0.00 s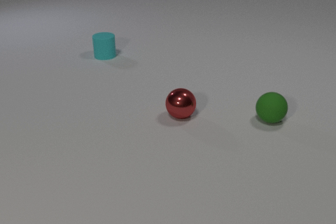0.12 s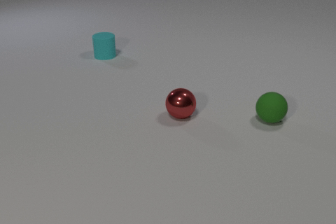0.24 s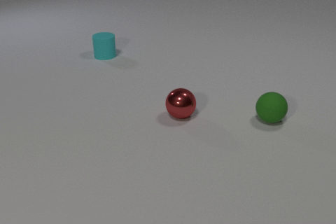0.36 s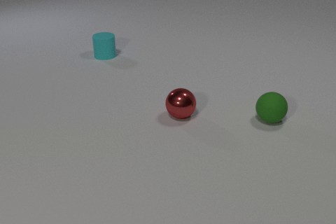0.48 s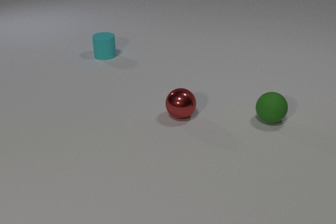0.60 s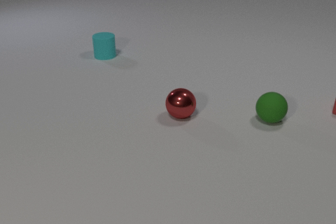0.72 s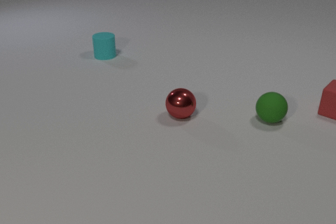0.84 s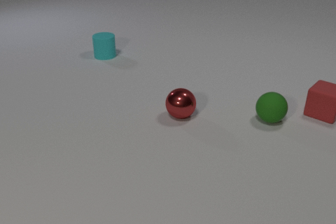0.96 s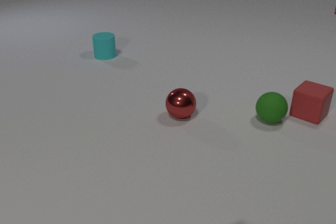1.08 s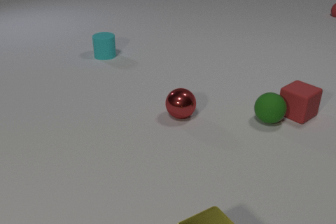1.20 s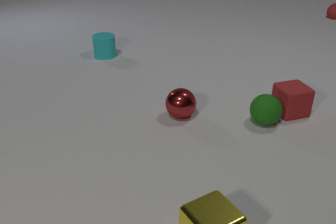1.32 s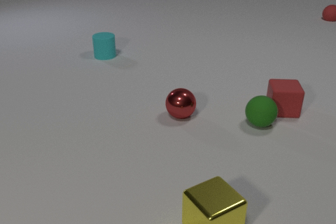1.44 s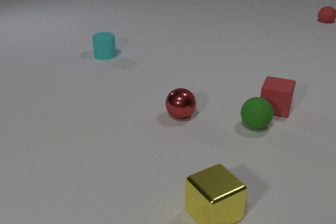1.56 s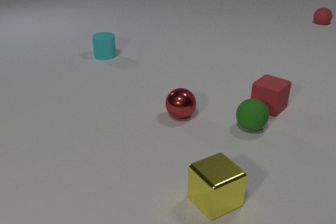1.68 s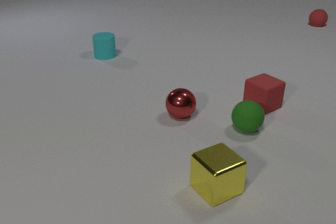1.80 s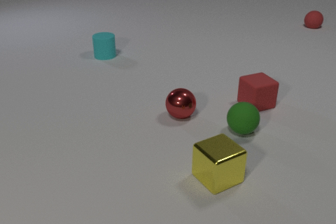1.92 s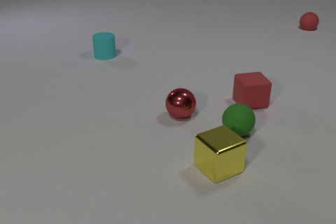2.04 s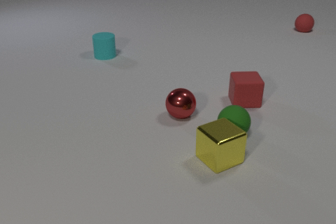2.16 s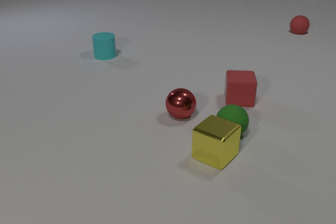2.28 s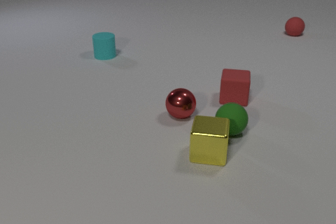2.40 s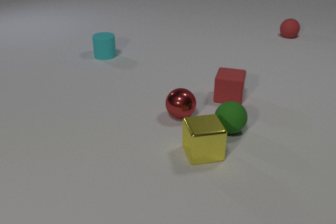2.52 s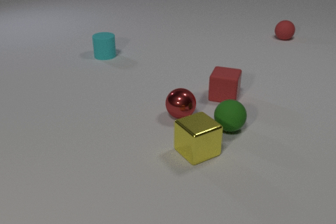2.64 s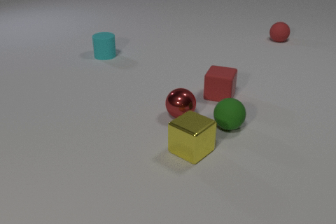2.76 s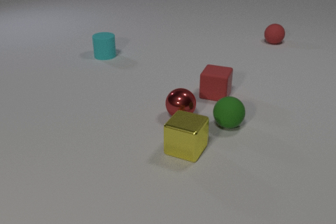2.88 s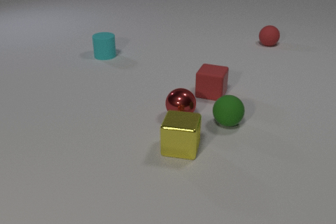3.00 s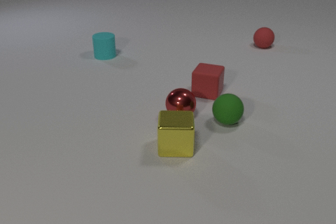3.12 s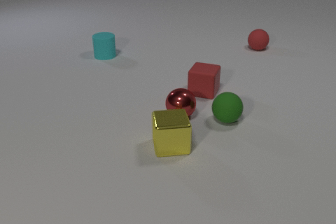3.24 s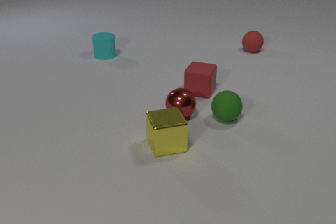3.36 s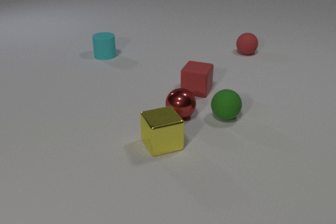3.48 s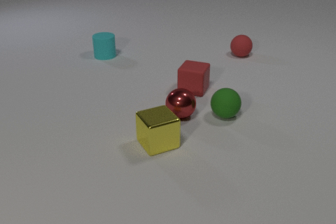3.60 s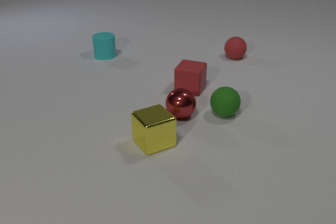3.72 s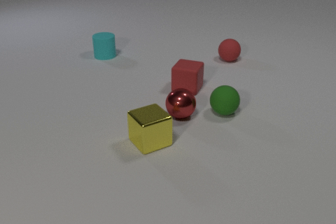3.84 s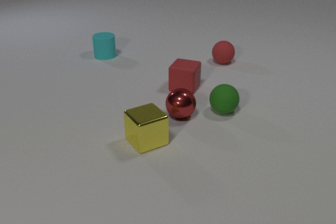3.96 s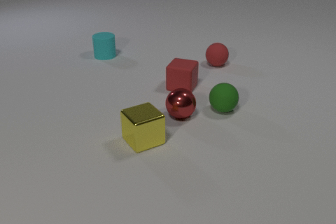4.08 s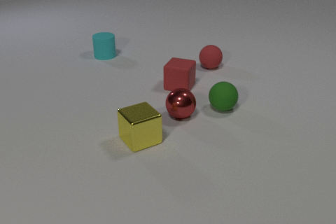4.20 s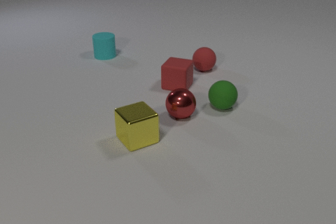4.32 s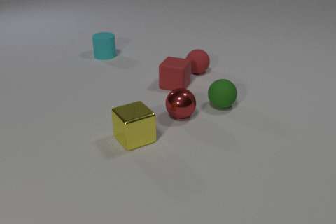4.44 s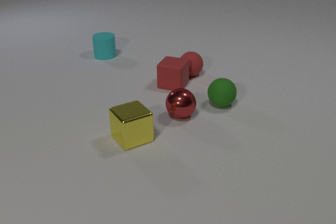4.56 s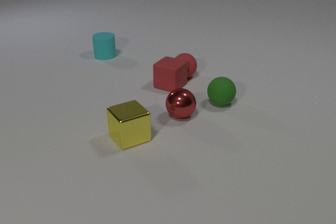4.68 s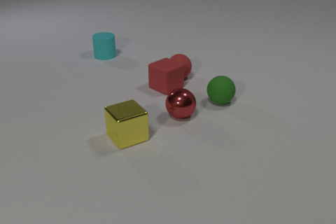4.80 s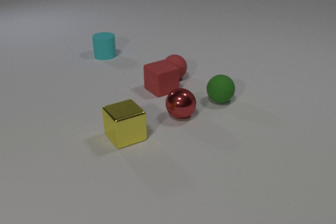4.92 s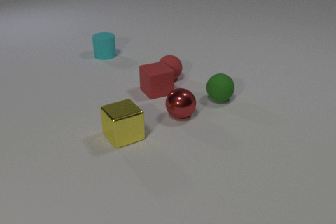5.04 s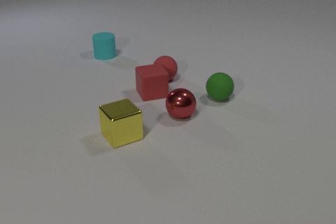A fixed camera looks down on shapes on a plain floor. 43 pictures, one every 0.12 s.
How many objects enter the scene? 3.
What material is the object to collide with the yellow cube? rubber.
Are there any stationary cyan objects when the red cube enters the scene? yes.
0.00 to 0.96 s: The red rubber cube comes in at the right edge, slides to the left and toward the camera.
0.96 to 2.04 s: The red rubber cube slides to the left, spins clockwise seen from above by about 135 degrees, its near face sliding to the left. The green rubber sphere rolls toward the camera and to the left. The red rubber sphere rolls toward the camera and to the left. The yellow metal cube comes in at the bottom edge, slides away from the camera. The red rubber cube and the green rubber sphere collide.
2.04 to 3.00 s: The red rubber cube slides to the left, spins so that its near face slides to the left, clockwise seen from above. The green rubber sphere rolls away from the camera. The red rubber sphere rolls toward the camera and to the left. The yellow metal cube slides to the left, spins so that its near face slides to the right, counterclockwise seen from above. The green rubber sphere and the yellow metal cube collide.
3.00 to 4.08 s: The red rubber cube slides to the left and away from the camera. The green rubber sphere rolls away from the camera. The red rubber sphere rolls toward the camera and to the left. The yellow metal cube slides to the left, spins counterclockwise seen from above by about 30 degrees, its near face sliding to the right.
4.08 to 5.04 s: The red rubber cube slides to the left and toward the camera, spins so that its near face slides to the left, clockwise seen from above. The green rubber sphere rolls away from the camera. The red rubber sphere rolls to the left and toward the camera. The yellow metal cube slides to the left and away from the camera. The red rubber cube and the red rubber sphere collide.
